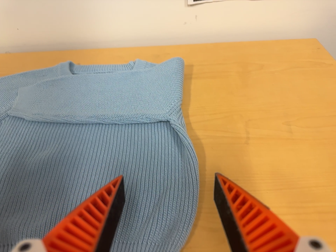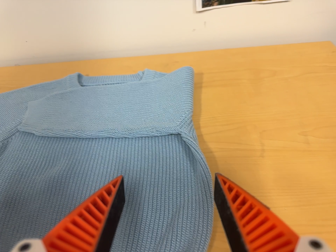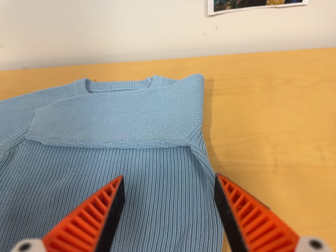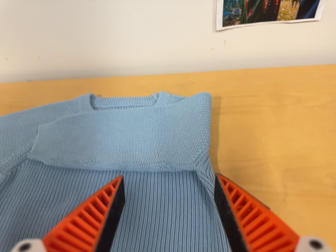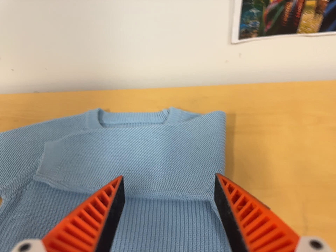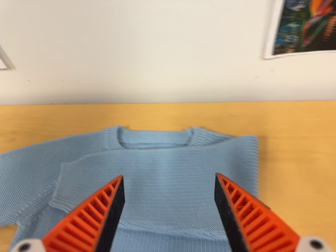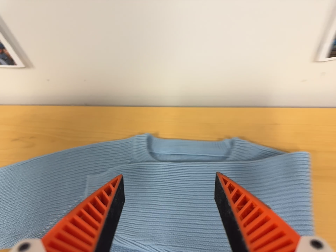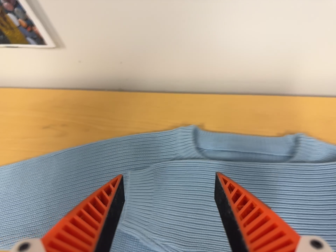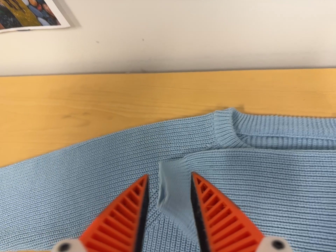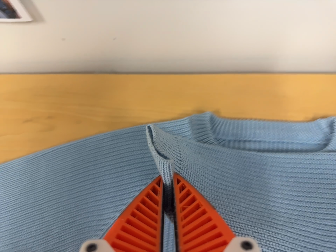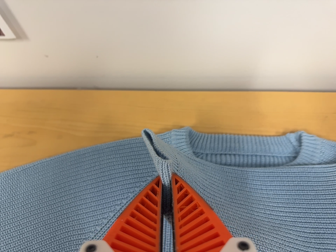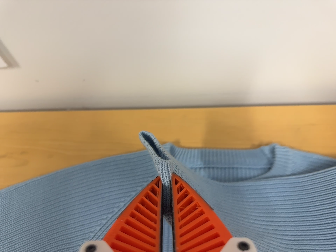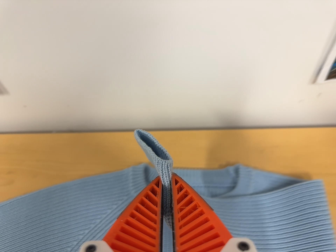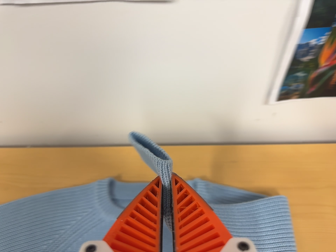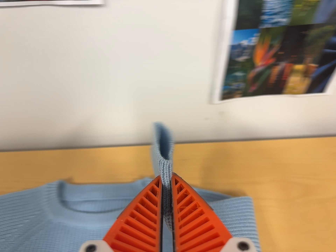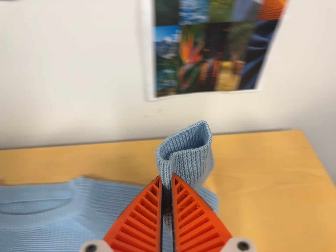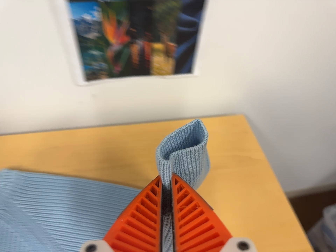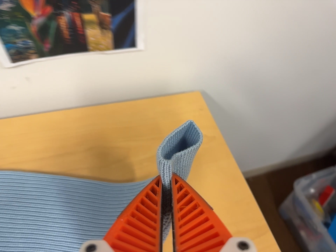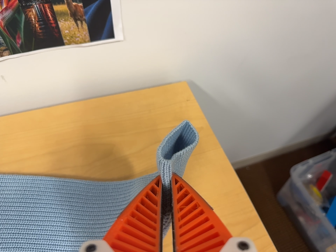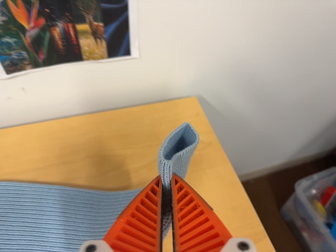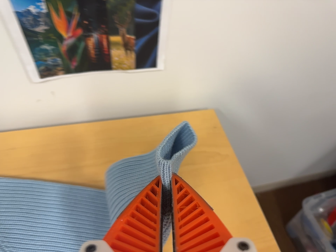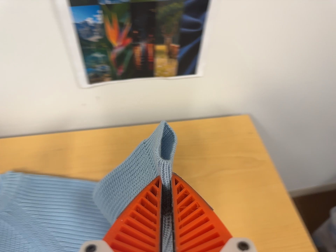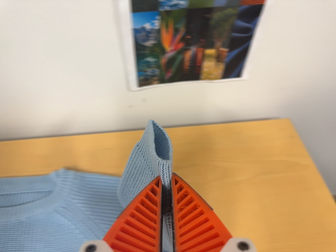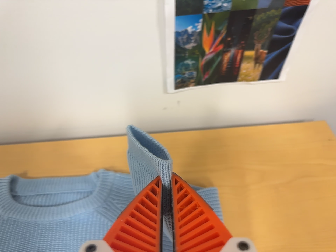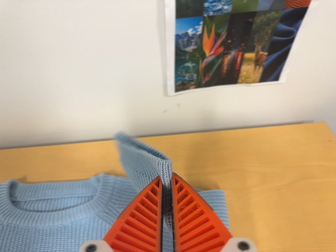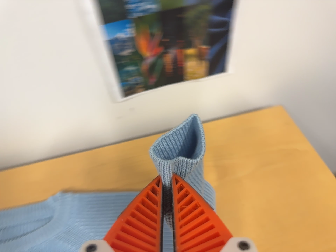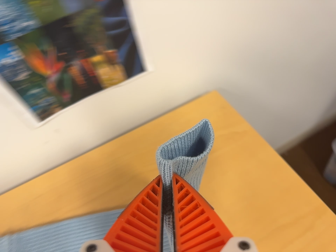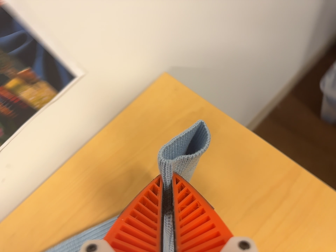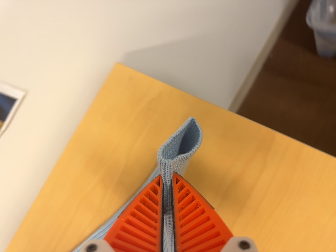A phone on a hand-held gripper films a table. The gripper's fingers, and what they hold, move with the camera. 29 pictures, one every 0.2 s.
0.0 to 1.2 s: The scene slides to the right, as the camera pans about 10 degrees to its left. It travels toward the top of its view, forward and to its left, about 26 cm, so close, fixed things drift downward.
1.2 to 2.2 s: The camera travels forward, to its left and toward the top of its view, about 10 cm, so what stands in front looms larger.
2.2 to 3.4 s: The camera swings to its right by about 20 degrees, and the scene slides to the left. It travels to its right, about 34 cm, so close, fixed things drift to the left.
3.4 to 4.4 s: The camera travels to its left and backward, about 12 cm, so close, fixed things drift to the right.
4.4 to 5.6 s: The camera travels to its right, about 28 cm, so close, fixed things drift to the left. Its aim tips toward the bottom of its view by about 10 degrees. It rolls about its line of sight by about 55 degrees, and the scene rotates counterclockwise.
The film runs backward here.
